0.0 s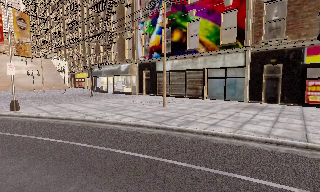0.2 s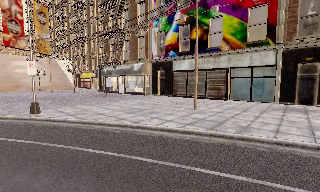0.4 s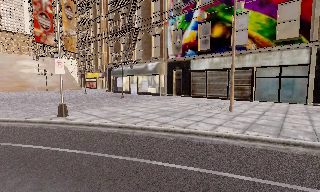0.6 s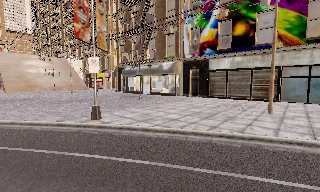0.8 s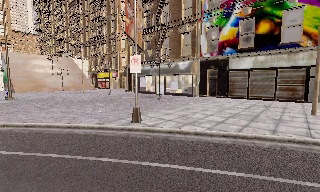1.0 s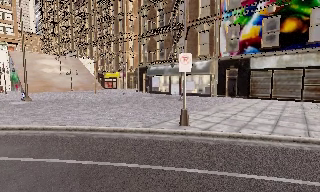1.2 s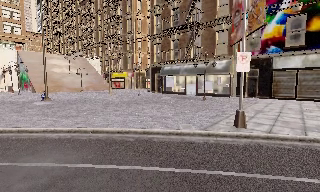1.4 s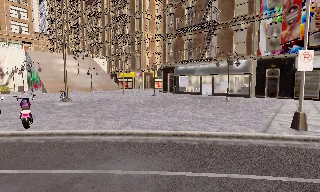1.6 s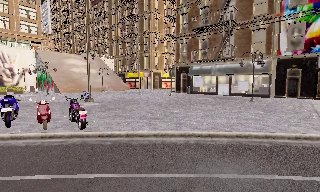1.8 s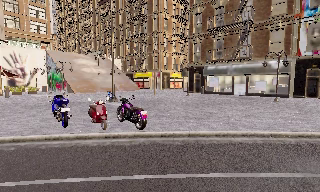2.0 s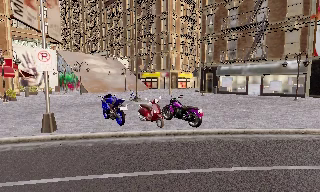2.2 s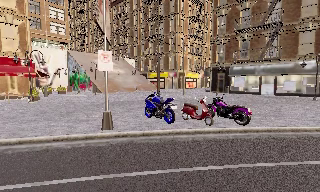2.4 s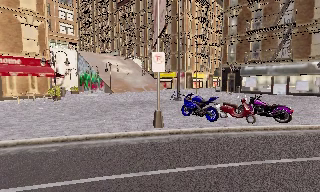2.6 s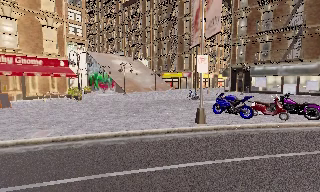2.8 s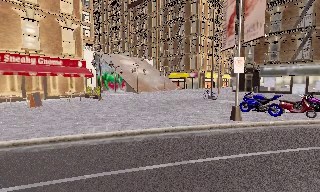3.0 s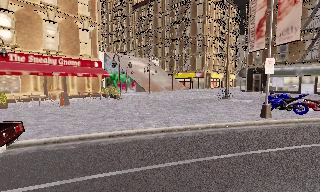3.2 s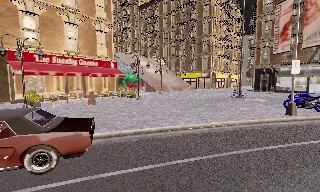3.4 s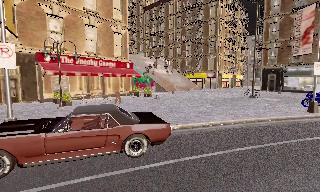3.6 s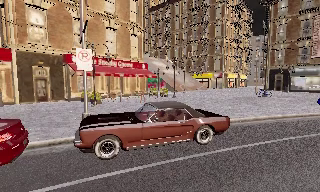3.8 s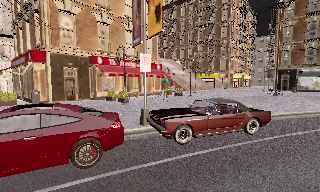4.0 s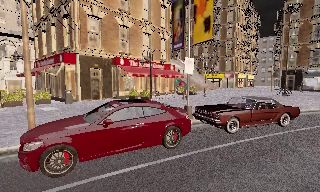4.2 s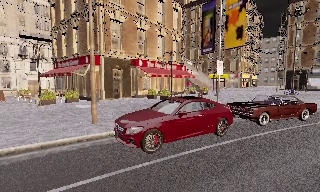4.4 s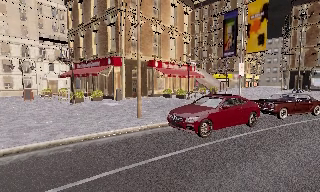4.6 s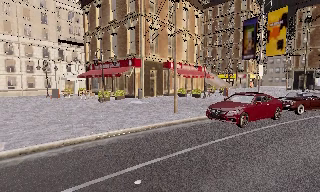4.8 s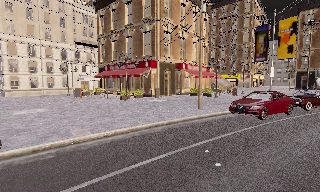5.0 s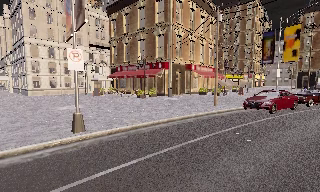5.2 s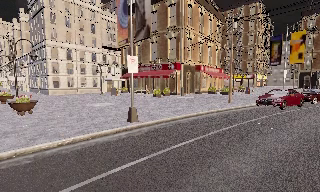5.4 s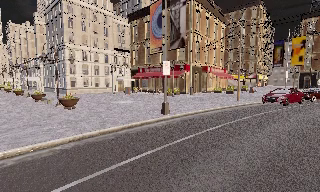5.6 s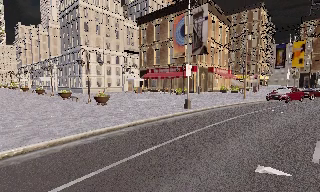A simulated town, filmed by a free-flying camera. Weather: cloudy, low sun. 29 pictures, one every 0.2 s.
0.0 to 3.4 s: The camera travels to its left, about 35 m, so close, fixed things drift to the right.
3.4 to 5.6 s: The camera travels to its left and backward, about 25 m, so close, fixed things drift to the right.
The film runs forward here.
